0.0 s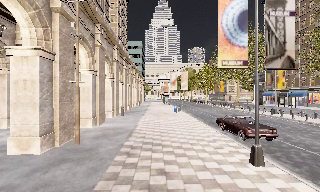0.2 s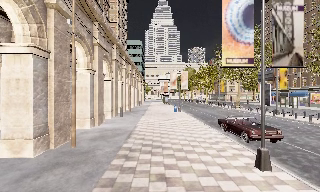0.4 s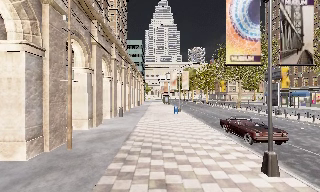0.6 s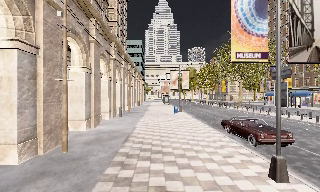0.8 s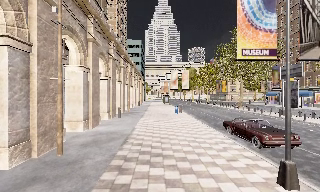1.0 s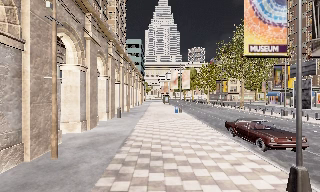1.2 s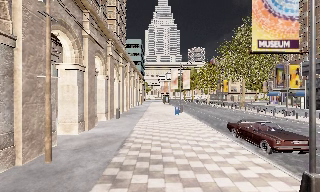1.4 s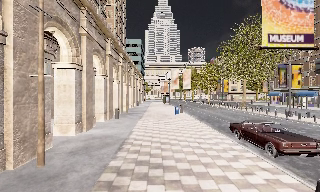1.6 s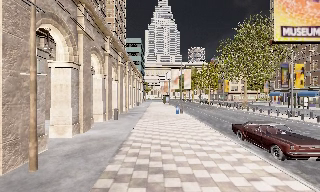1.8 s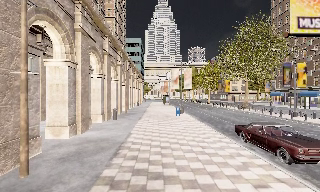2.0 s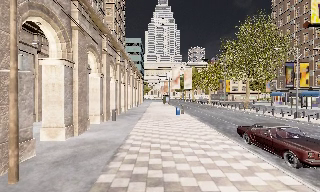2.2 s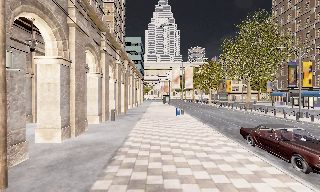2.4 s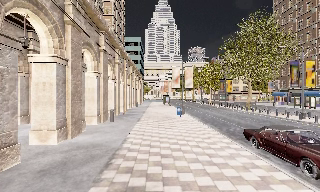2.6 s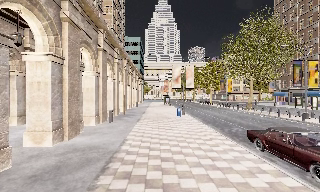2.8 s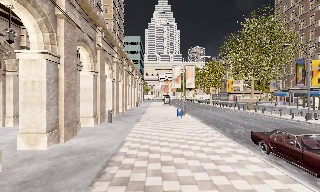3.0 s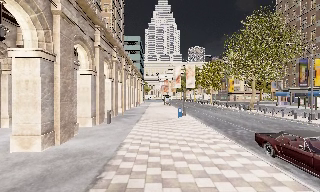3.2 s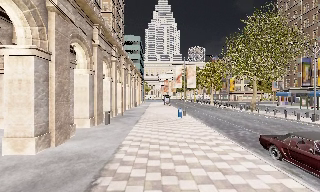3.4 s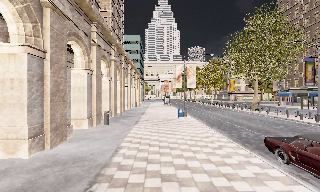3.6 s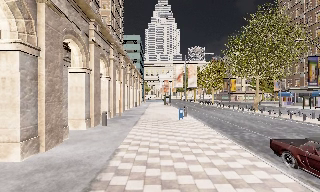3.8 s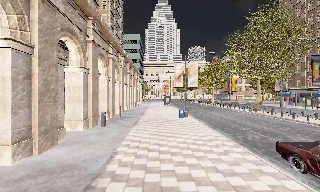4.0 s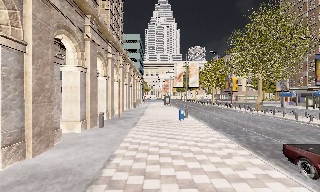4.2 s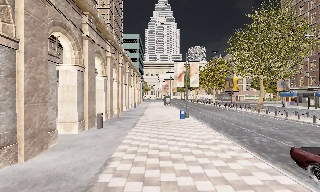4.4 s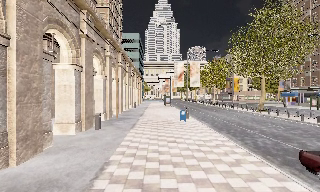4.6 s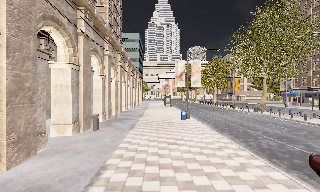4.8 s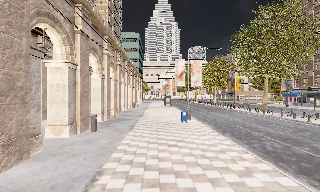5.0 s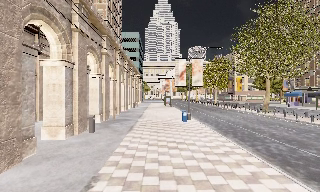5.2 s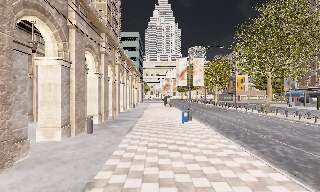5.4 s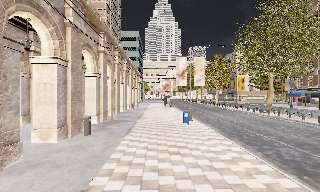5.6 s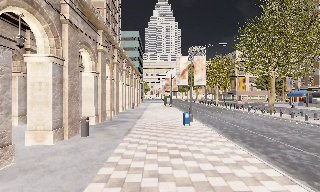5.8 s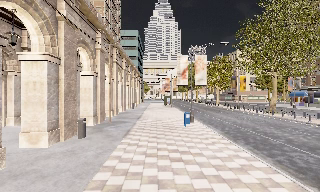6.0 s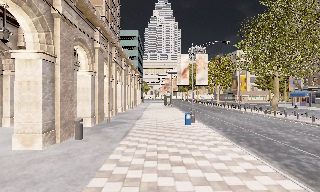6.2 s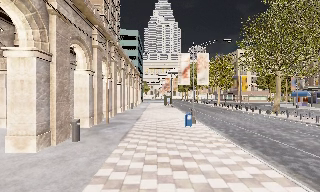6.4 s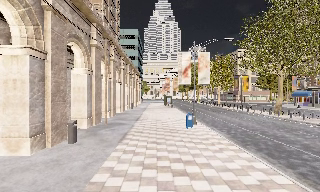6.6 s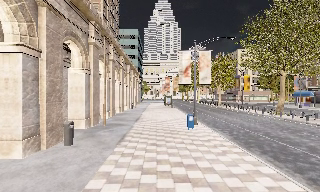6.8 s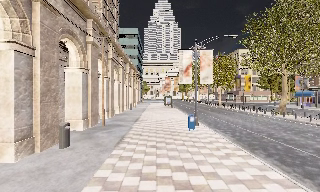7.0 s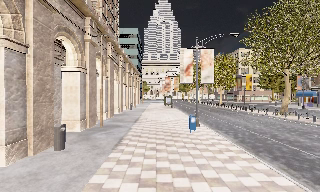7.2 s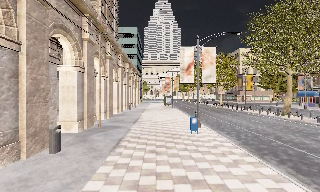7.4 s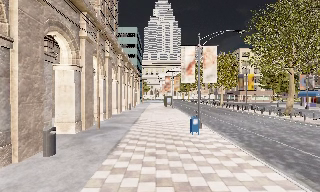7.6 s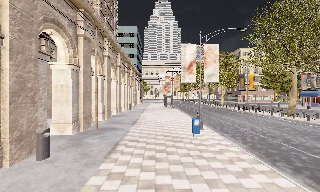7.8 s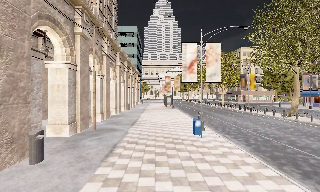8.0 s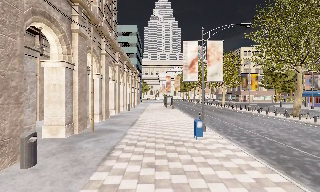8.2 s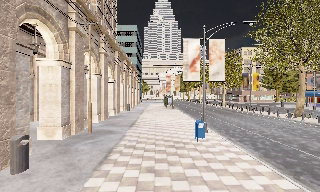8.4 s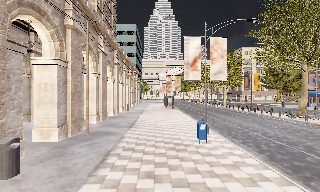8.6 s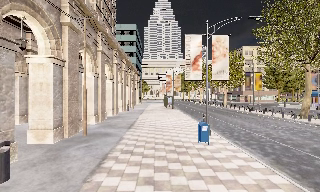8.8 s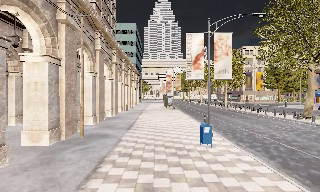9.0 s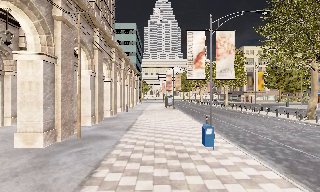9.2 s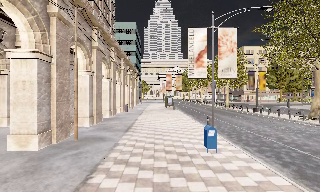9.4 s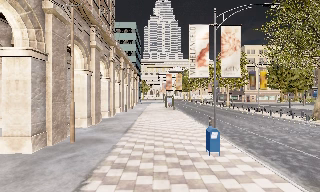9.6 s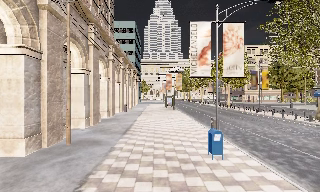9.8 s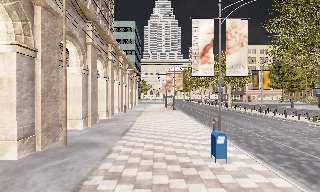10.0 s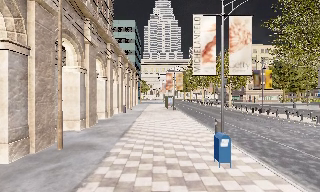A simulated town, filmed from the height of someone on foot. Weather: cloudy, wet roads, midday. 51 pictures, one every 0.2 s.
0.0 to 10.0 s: The camera travels forward, about 18 m, so what stands in front looms larger.
The film runs forward here.
